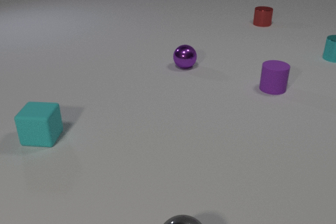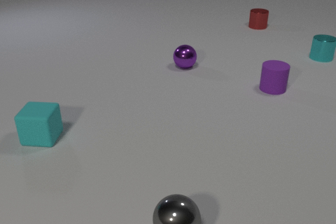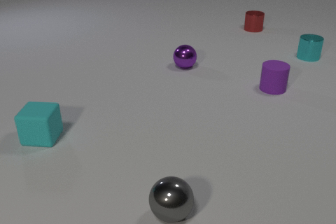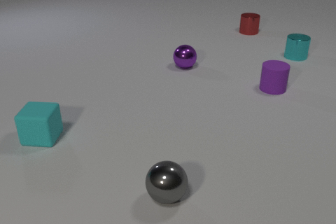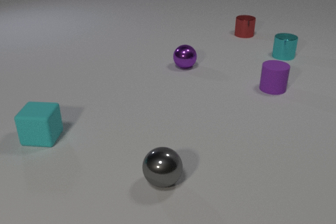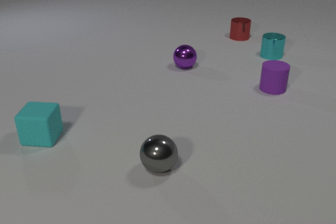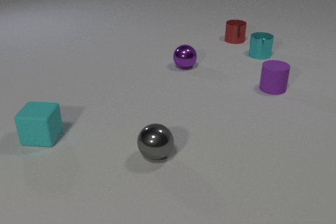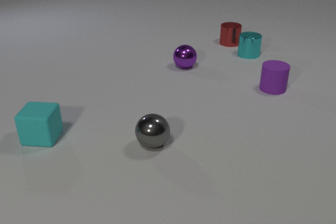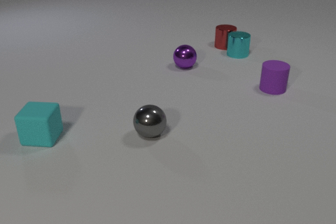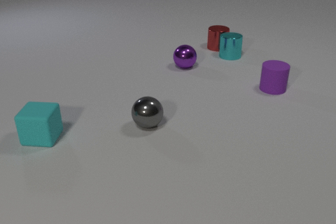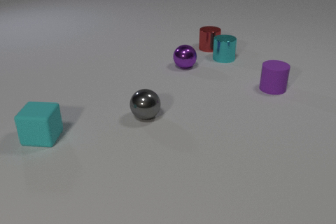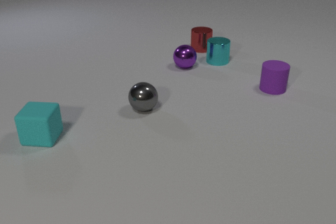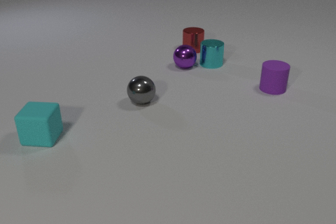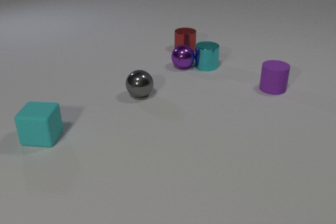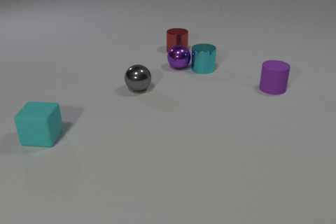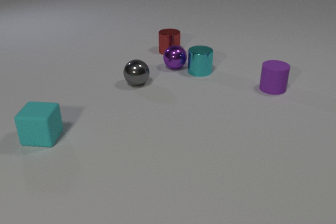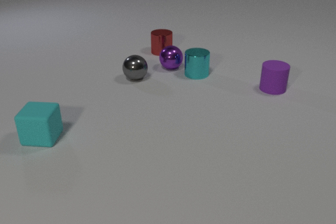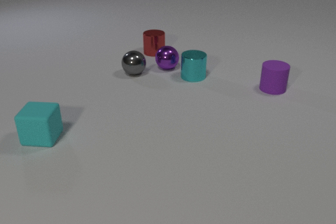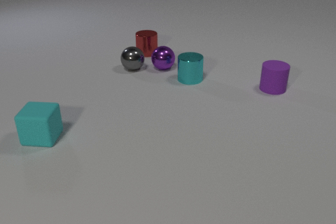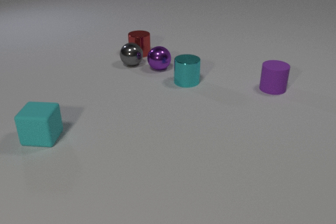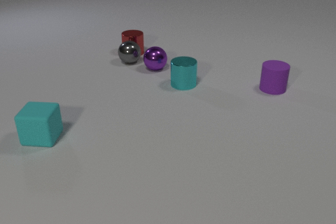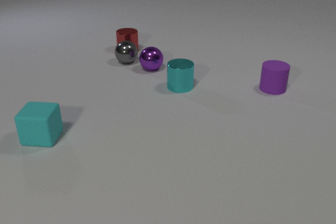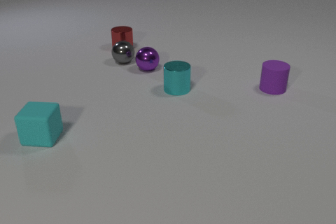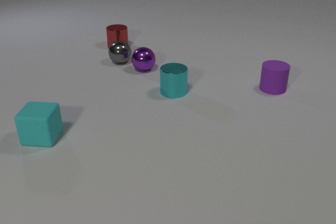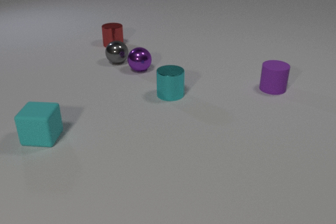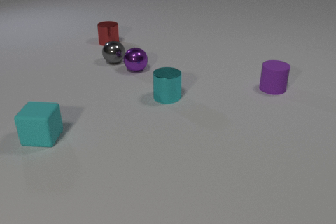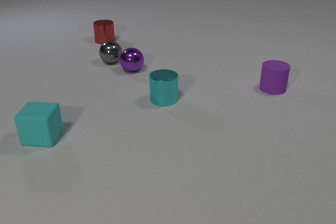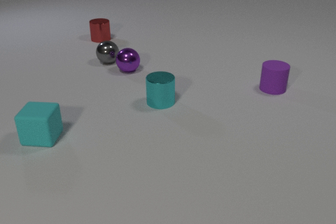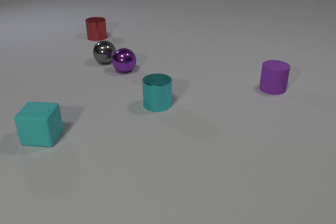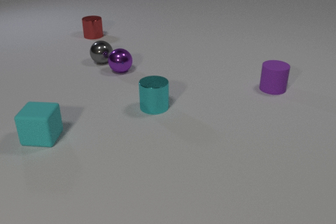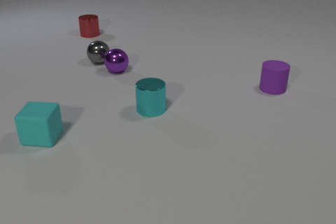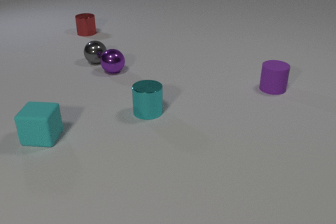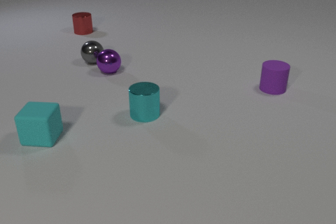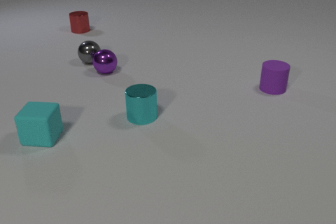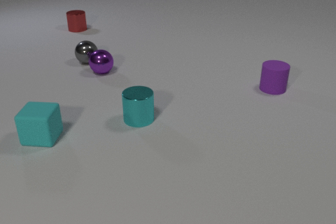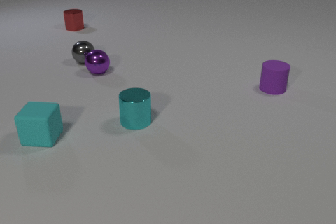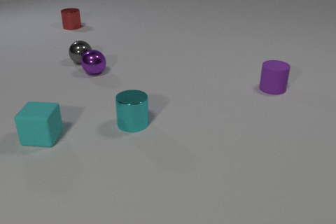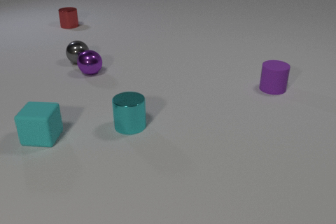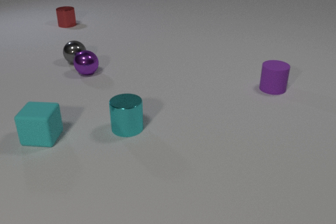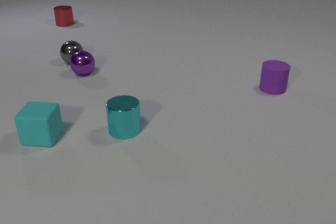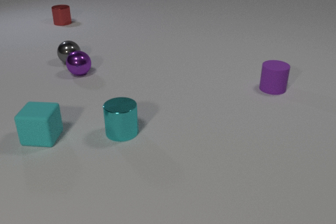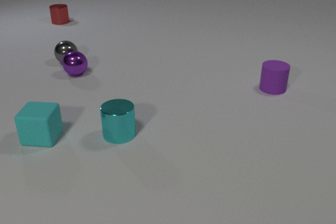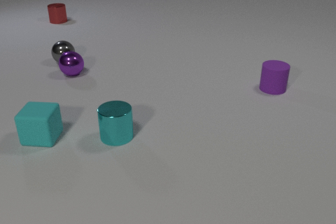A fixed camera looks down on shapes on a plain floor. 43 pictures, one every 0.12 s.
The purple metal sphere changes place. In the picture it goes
to the left.
The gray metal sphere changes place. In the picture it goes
away from the camera.
0.00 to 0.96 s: The cyan metal cylinder slides to the left. The red metal cylinder slides toward the camera and to the left. The gray metal sphere rolls away from the camera.
0.96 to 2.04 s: The cyan metal cylinder slides toward the camera and to the left. The red metal cylinder slides to the left. The gray metal sphere rolls away from the camera. The purple metal sphere rolls to the left. The cyan metal cylinder and the red metal cylinder collide. The cyan metal cylinder and the purple metal sphere collide.
2.04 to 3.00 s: The cyan metal cylinder slides toward the camera and to the left. The red metal cylinder slides to the left and away from the camera. The gray metal sphere rolls away from the camera and to the left. The purple metal sphere rolls to the left. The red metal cylinder and the gray metal sphere collide.
3.00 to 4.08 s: The cyan metal cylinder slides toward the camera and to the left. The red metal cylinder slides away from the camera and to the left. The gray metal sphere rolls to the left. The purple metal sphere rolls to the left.
4.08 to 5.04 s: The cyan metal cylinder slides toward the camera and to the left. The red metal cylinder slides away from the camera and to the left. The gray metal sphere rolls to the left. The purple metal sphere rolls to the left.
Are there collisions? yes.
What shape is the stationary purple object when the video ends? cylinder.
How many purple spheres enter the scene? 0.
